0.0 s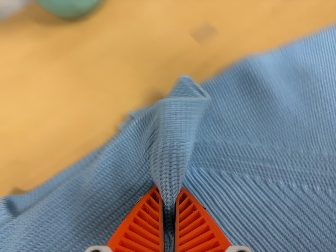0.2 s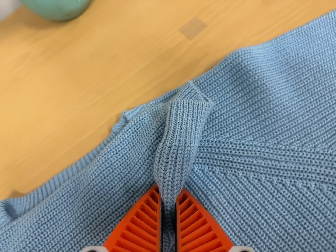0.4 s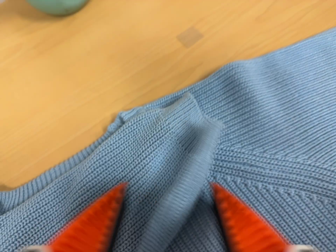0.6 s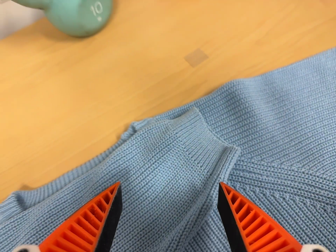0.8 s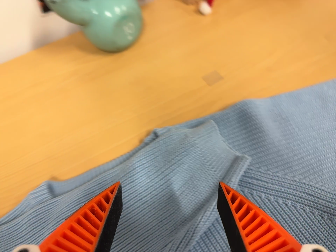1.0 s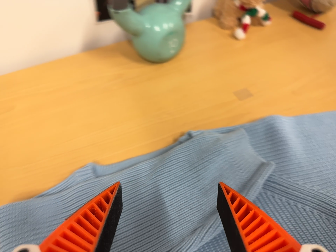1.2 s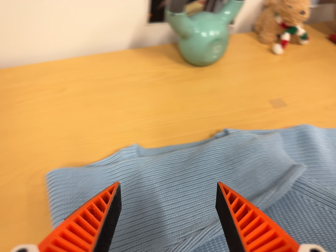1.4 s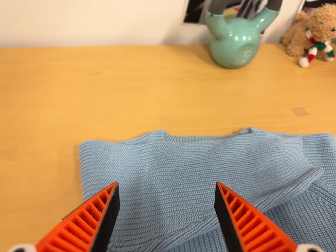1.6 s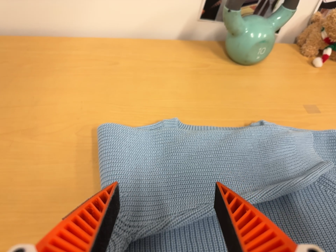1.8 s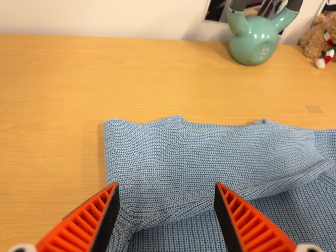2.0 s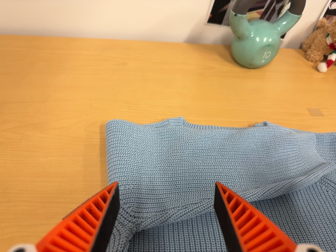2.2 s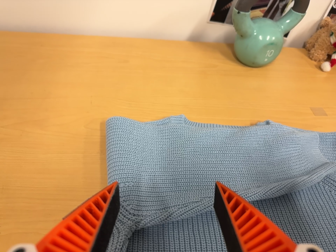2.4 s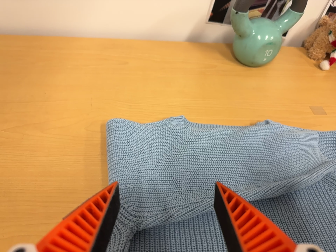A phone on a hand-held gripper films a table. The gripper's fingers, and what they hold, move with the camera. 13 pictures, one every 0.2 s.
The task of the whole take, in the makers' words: left arm across.
0.0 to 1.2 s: The camera travels backward, to its left and toward the bottom of its view, about 18 cm, so what stands in front gets smaller. Its aim tips toward the top of its view by about 15 degrees. It rolls about its line of sight by about 20 degrees, and the scene rotates clockwise.
1.2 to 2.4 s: The camera travels toward the bottom of its view and to its left, about 9 cm. It rolls about its line of sight by about 10 degrees, and the scene rotates clockwise.
The film runs forward here.
